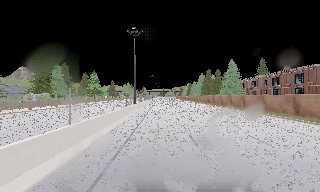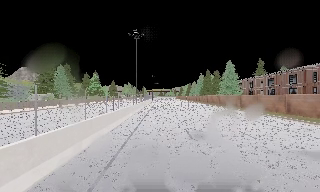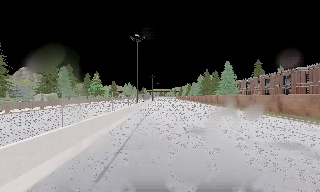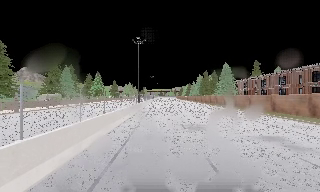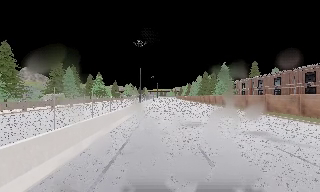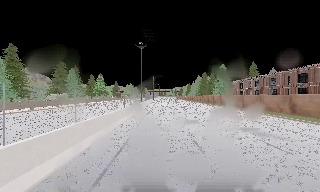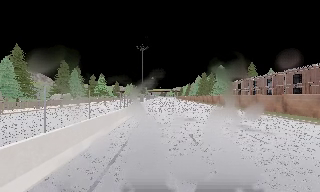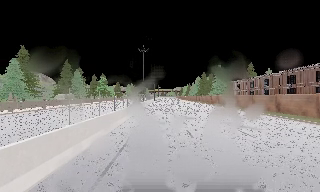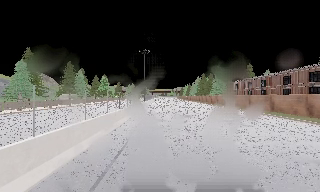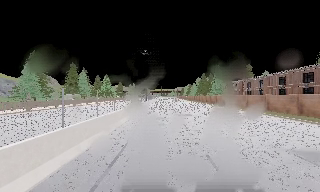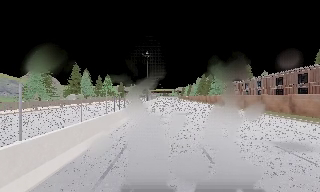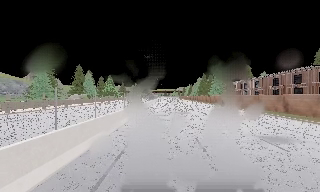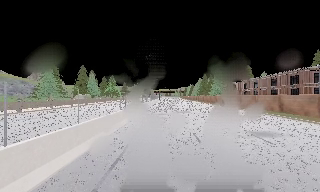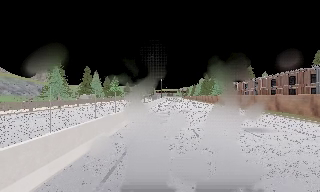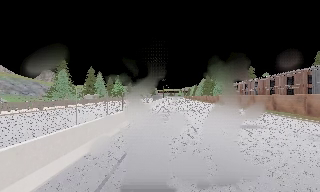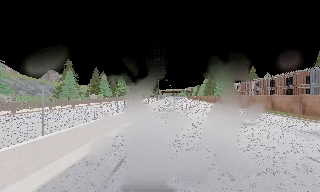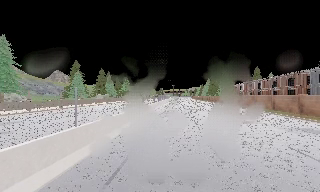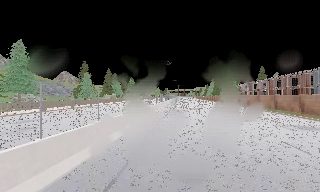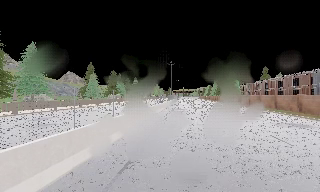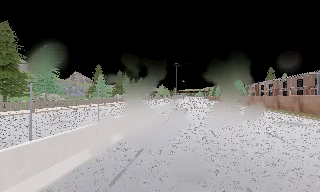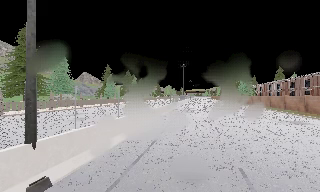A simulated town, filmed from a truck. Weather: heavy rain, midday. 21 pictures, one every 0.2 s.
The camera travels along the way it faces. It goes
backward.
0.0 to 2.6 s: The camera travels backward, about 16 m, so what stands in front gets smaller.
2.6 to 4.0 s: The scene slides to the right, as the camera pans about 10 degrees to its left. It travels backward, about 9 m, so what stands in front gets smaller.
The film runs backward here.
